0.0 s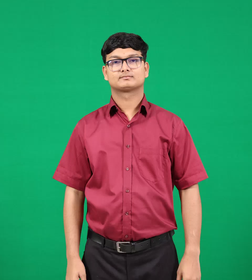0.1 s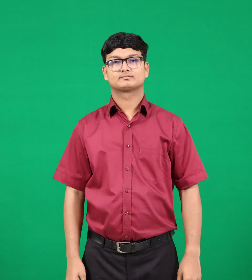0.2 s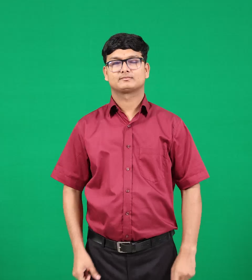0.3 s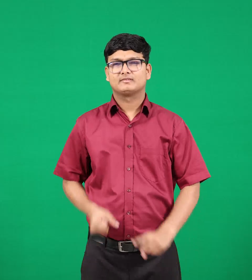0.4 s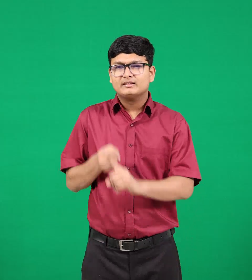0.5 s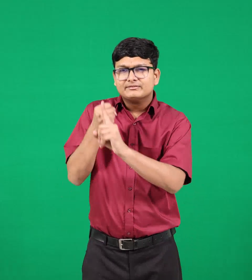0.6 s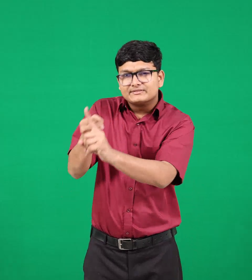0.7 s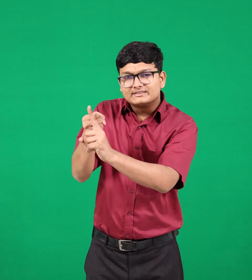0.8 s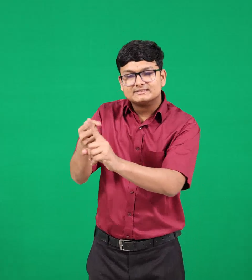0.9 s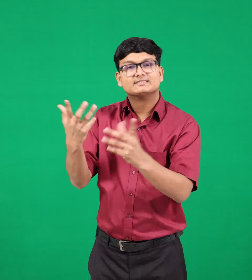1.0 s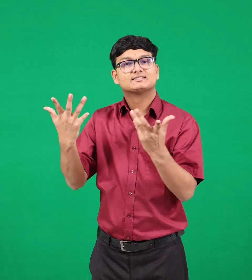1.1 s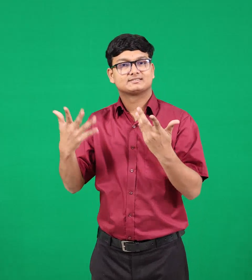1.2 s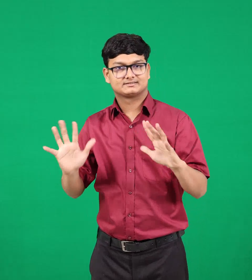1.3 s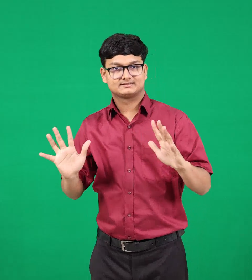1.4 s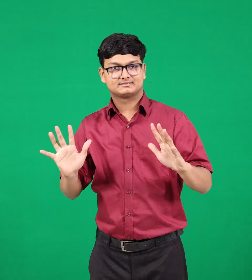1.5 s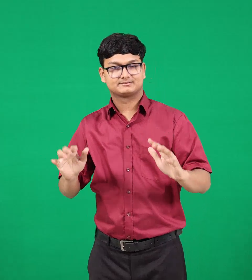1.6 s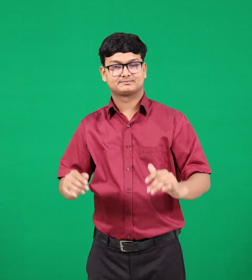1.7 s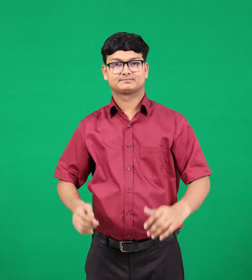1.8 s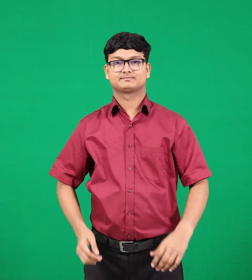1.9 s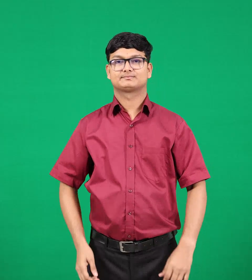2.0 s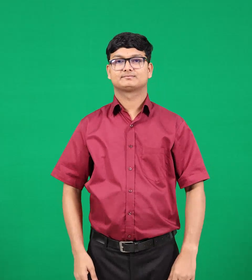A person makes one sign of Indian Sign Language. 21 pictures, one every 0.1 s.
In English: forced
